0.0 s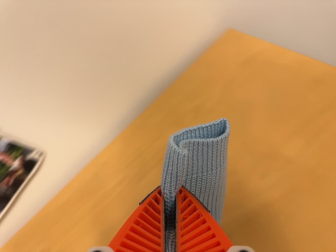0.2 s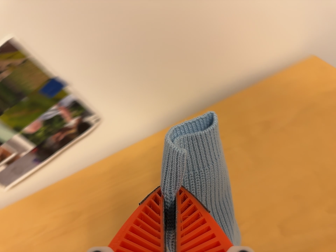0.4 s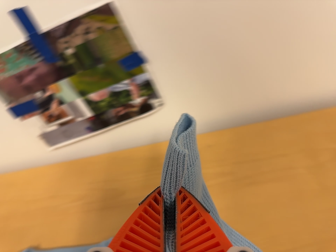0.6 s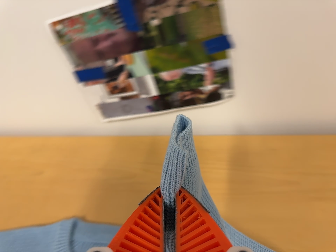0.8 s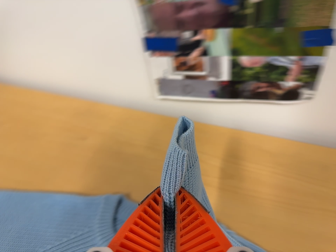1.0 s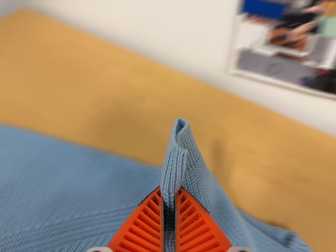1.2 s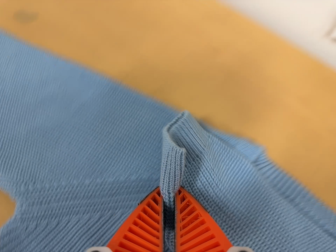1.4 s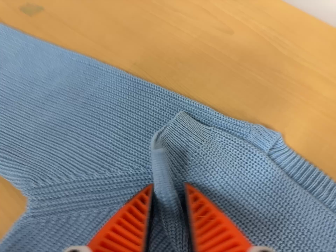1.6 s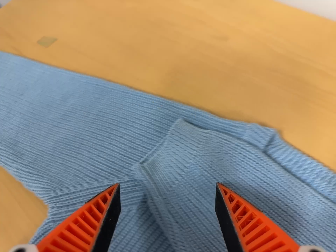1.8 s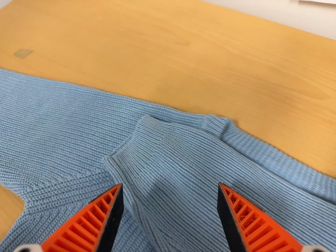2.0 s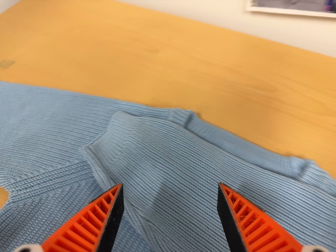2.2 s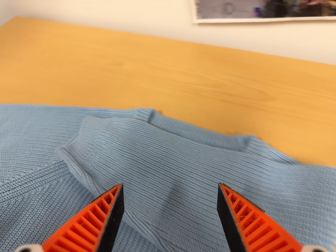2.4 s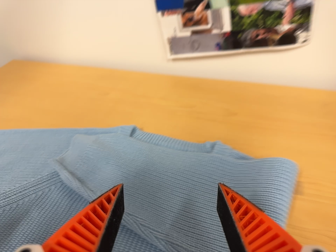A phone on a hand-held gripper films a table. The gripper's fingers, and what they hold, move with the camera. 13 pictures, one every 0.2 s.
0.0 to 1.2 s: The camera swings to its left by about 20 degrees, and the scene slides to the right. It travels to its left and forward, about 60 cm, so close, fixed things drift to the right. Its aim tips toward the bottom of its view by about 20 degrees, and the scene shifts upward. It rolls about its line of sight by about 75 degrees, and the scene rotates clockwise.
1.2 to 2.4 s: The camera travels backward, toward the bottom of its view and to its right, about 26 cm, so what stands in front gets smaller. Its aim tips toward the top of its view by about 20 degrees. It rolls about its line of sight by about 20 degrees, and the scene rotates counterclockwise.
The film runs forward here.
